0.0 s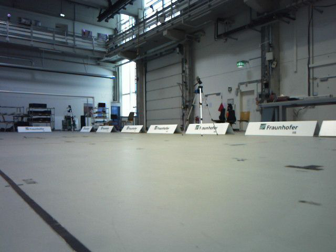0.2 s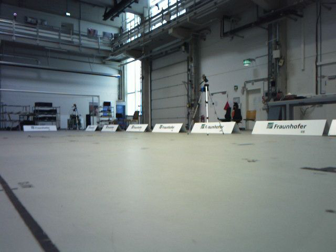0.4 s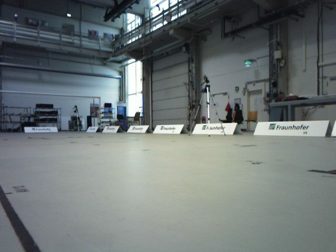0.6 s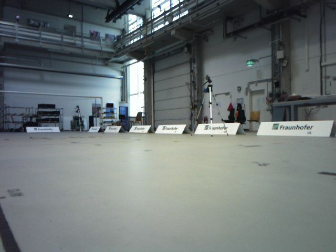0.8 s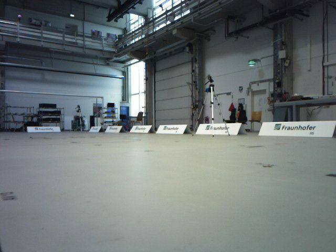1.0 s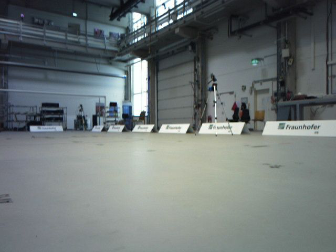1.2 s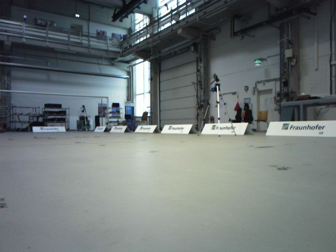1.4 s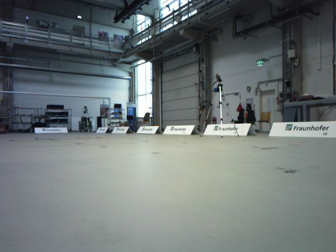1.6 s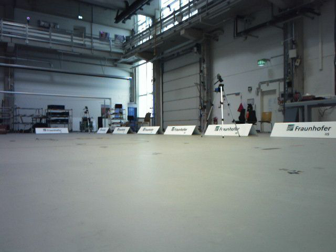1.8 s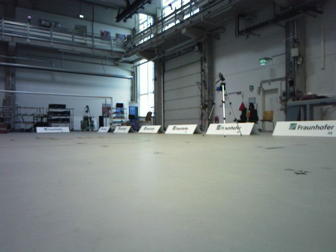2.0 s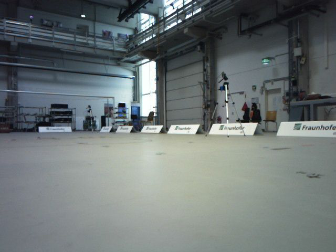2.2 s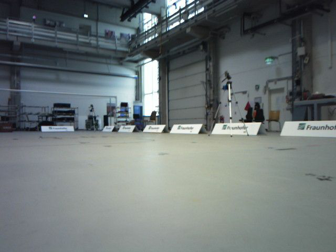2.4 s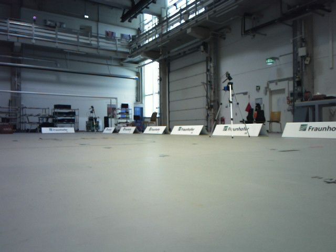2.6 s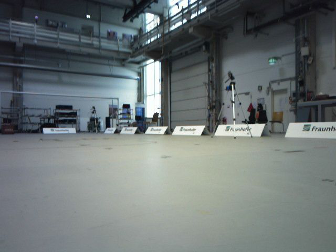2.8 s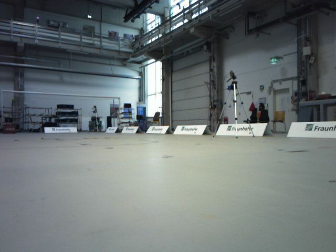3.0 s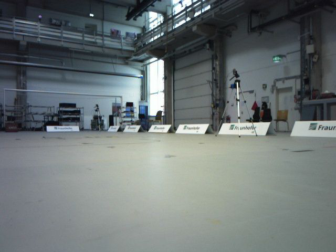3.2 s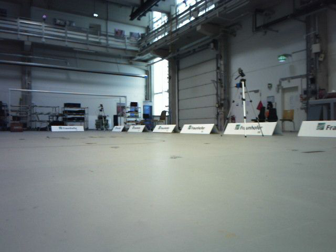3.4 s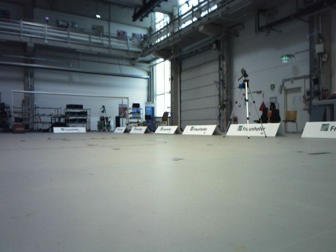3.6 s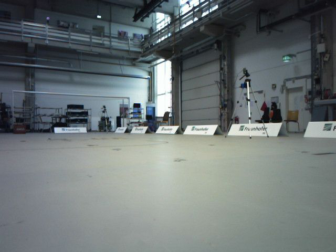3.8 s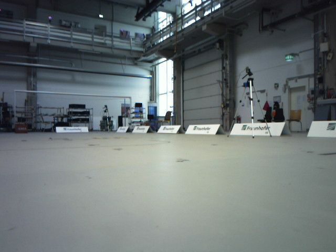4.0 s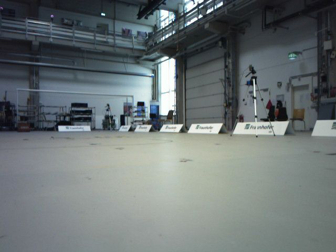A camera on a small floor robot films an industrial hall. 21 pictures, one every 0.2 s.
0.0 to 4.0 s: The camera travels forward, about 0.9 m, so what stands in front looms larger.
The film runs forward here.
